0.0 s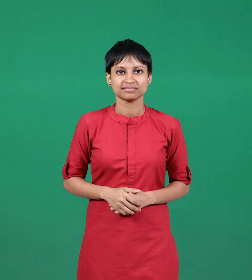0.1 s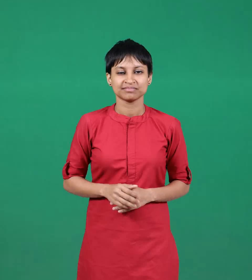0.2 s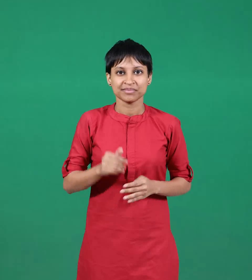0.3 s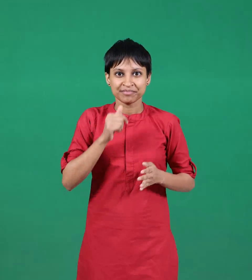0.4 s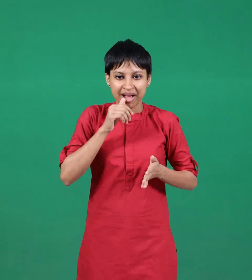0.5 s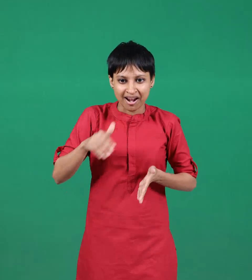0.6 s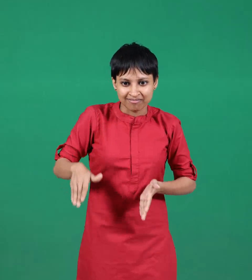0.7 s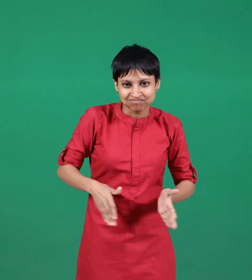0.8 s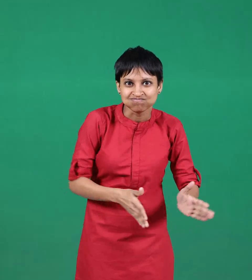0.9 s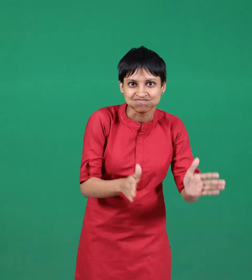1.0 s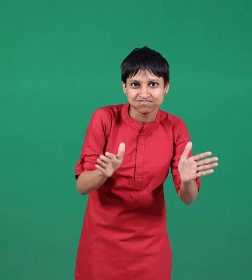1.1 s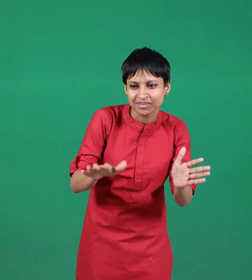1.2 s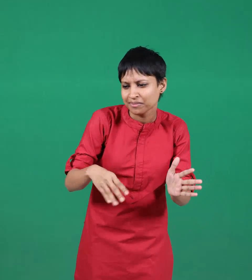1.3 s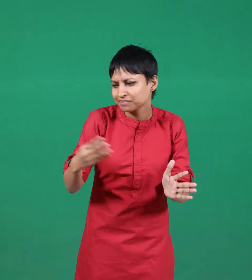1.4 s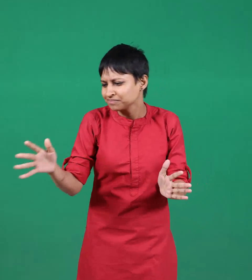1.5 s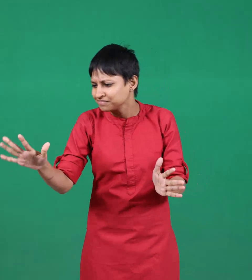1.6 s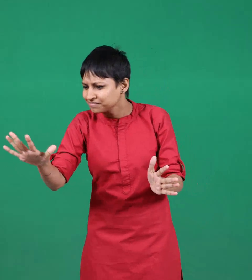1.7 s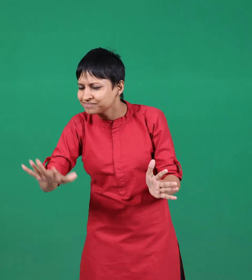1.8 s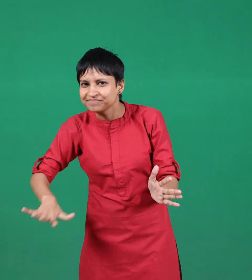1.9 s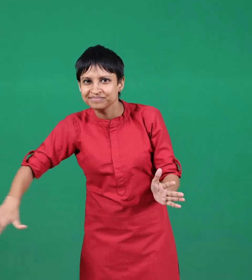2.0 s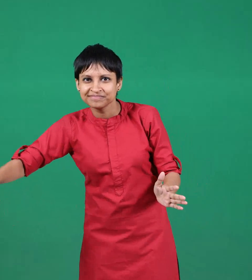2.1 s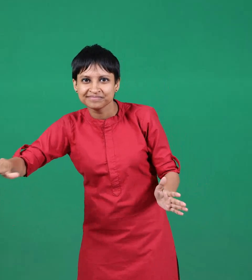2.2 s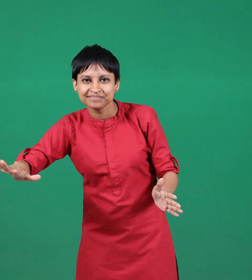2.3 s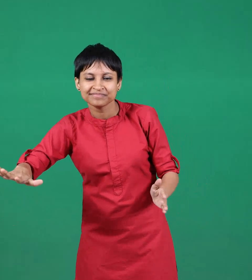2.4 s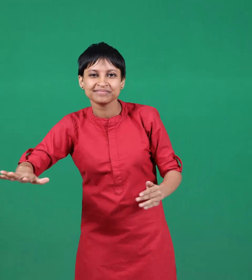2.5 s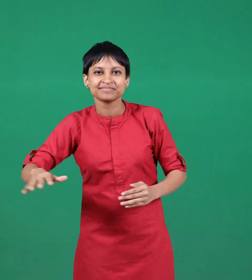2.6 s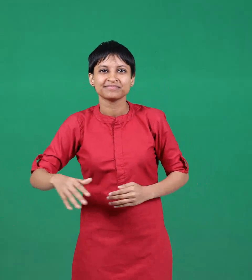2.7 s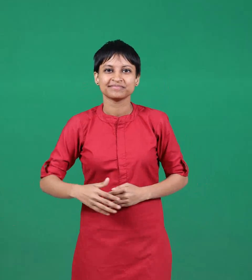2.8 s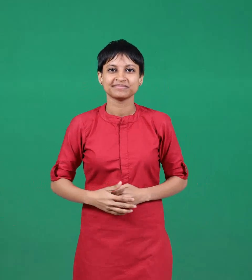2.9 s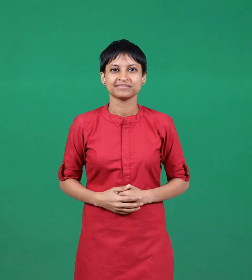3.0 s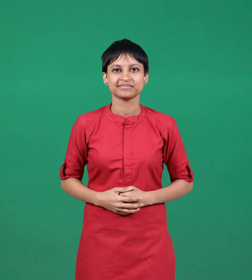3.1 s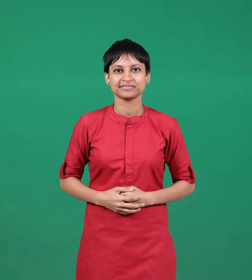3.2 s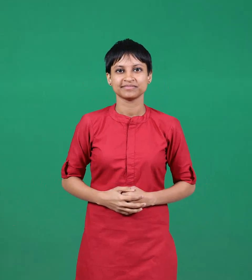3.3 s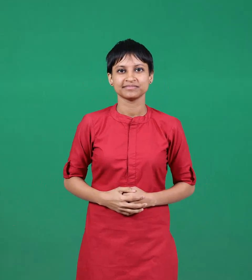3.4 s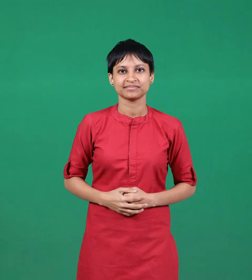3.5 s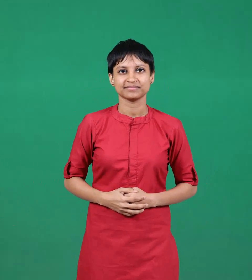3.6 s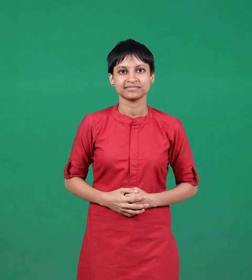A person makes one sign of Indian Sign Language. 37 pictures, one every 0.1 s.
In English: river bank
